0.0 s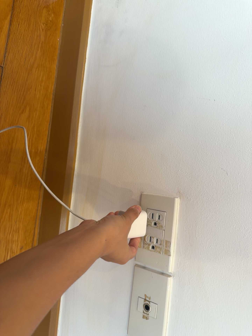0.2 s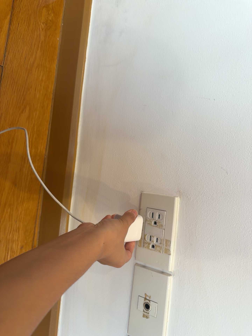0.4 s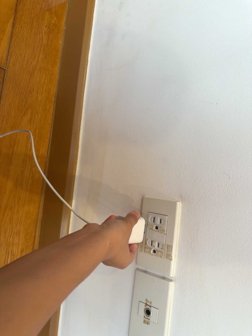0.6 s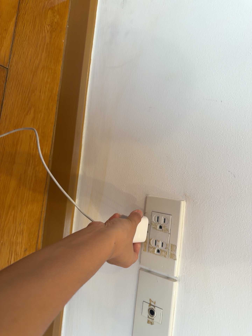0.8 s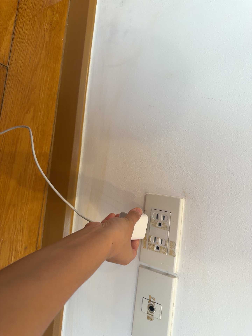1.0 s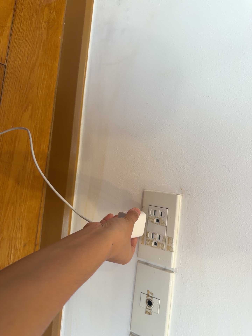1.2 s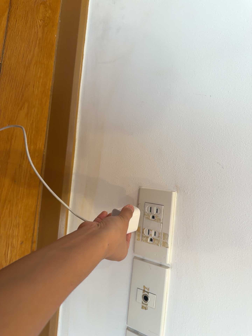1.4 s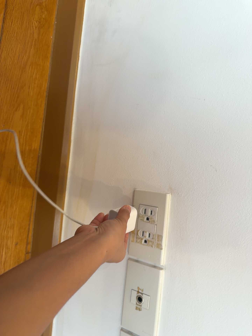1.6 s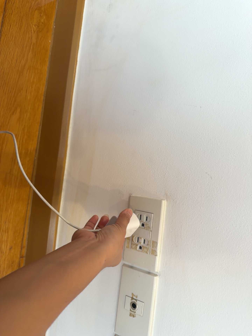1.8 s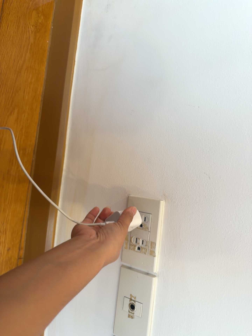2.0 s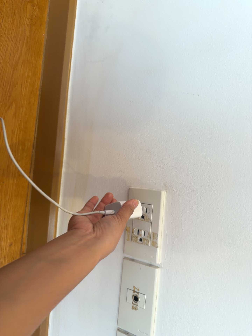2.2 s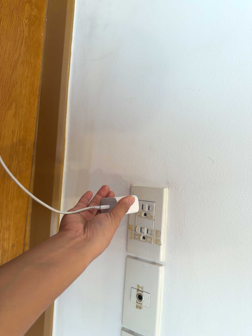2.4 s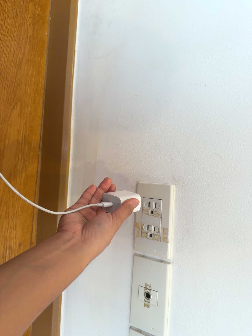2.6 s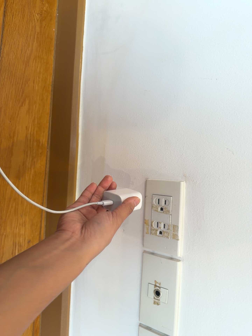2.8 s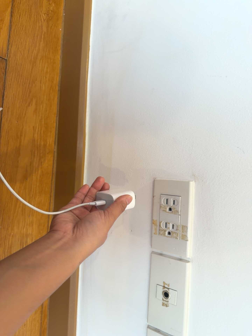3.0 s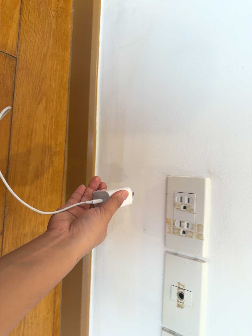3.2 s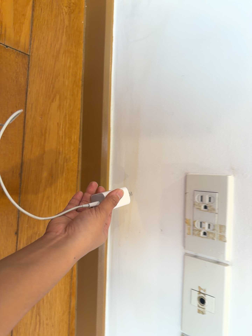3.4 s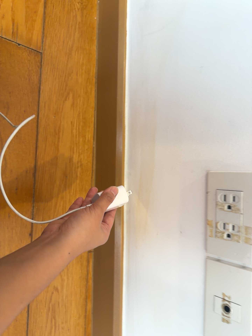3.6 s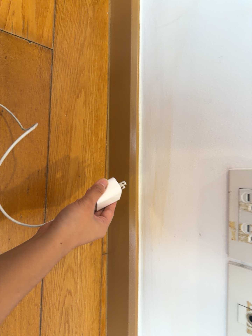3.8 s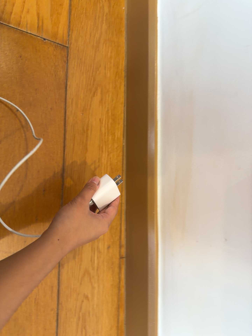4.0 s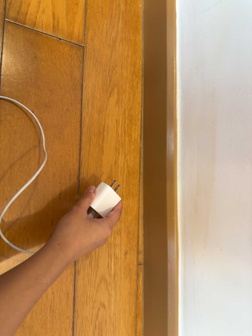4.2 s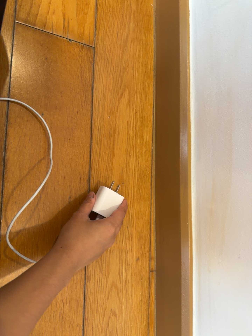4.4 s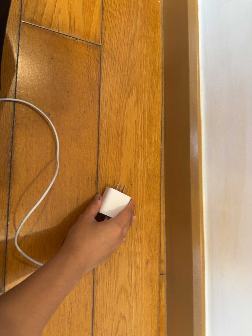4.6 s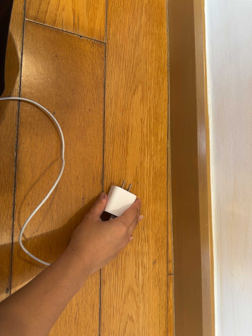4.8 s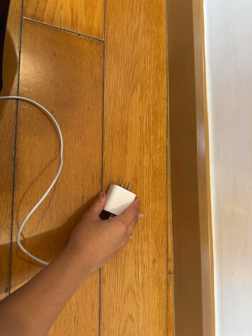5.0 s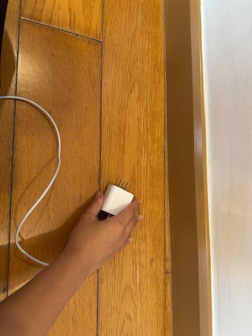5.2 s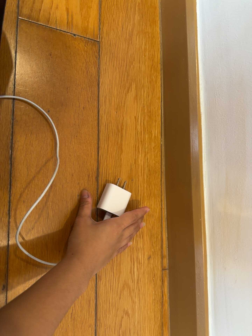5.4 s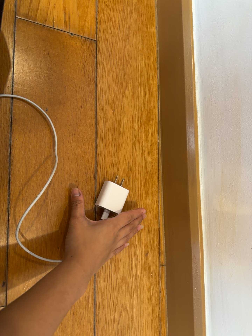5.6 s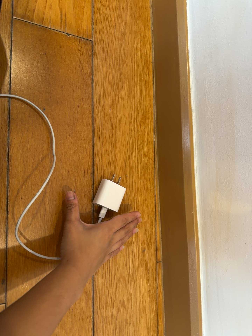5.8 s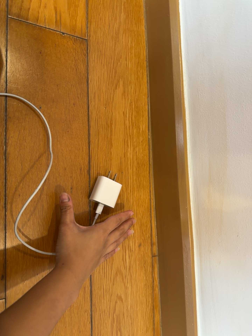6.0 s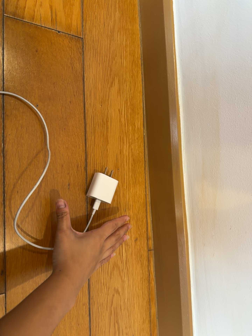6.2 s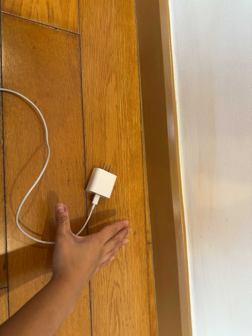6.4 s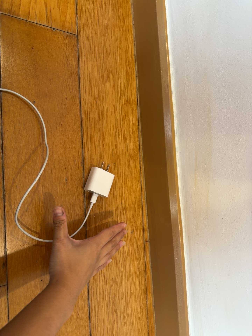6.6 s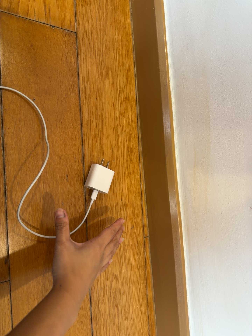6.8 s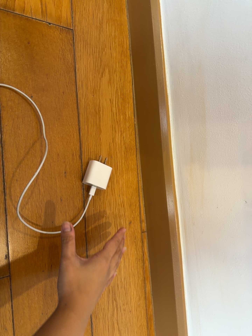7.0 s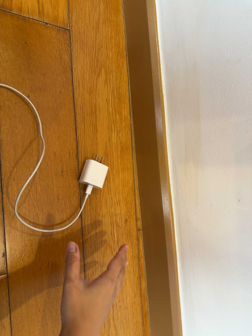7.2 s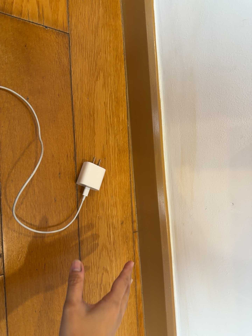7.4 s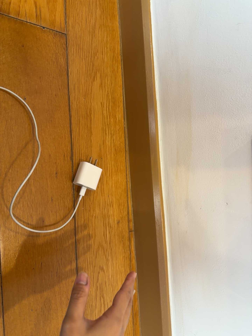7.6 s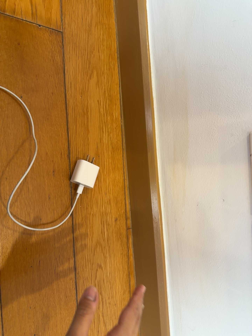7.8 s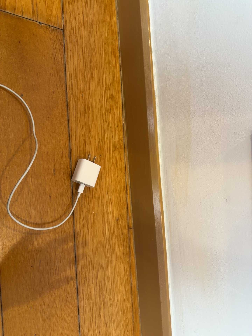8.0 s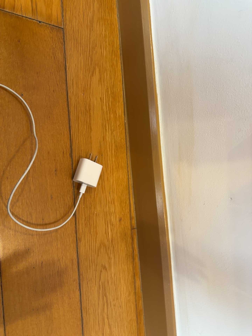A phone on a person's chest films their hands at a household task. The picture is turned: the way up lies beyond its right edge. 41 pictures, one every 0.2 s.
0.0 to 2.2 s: The camera shifts only a little, or ends up much as it began.
2.2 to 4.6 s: The camera pans to its left by about 30 degrees. It travels forward, about 16 cm, so what stands in front looms larger.
4.6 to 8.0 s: The camera pans to its right by about 10 degrees. It travels backward, about 7 cm, so what stands in front gets smaller.
The film runs backward here.
